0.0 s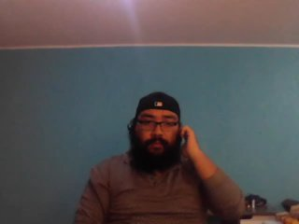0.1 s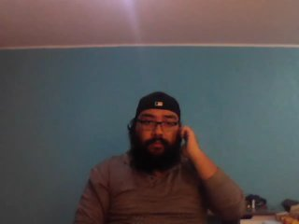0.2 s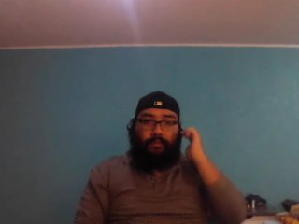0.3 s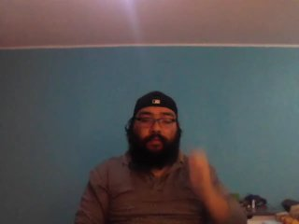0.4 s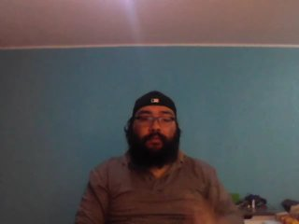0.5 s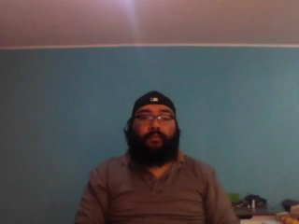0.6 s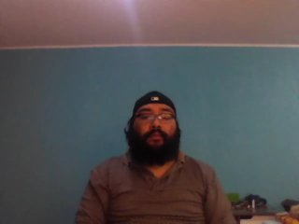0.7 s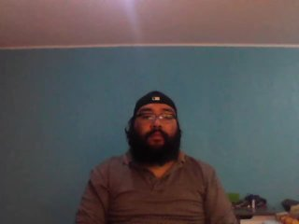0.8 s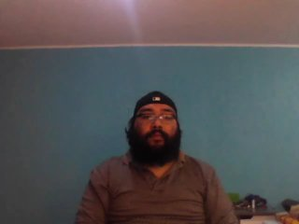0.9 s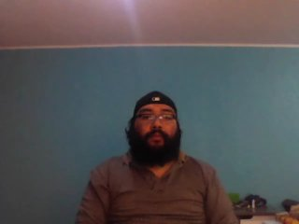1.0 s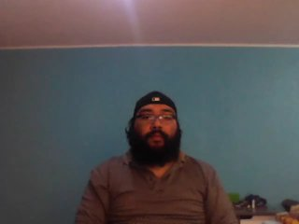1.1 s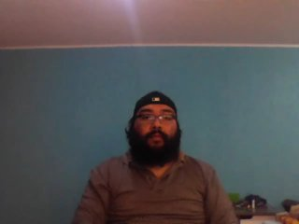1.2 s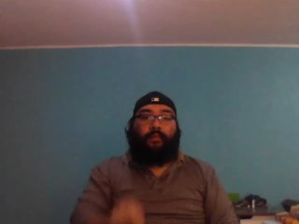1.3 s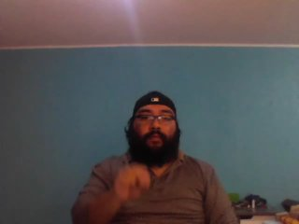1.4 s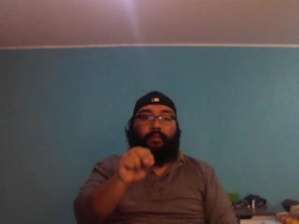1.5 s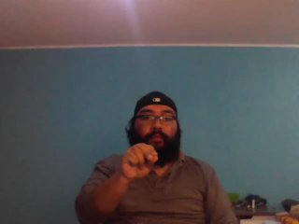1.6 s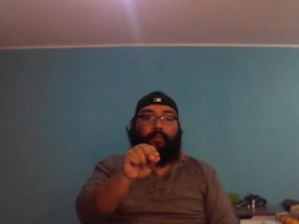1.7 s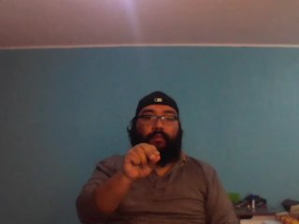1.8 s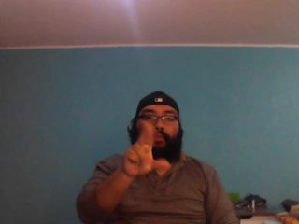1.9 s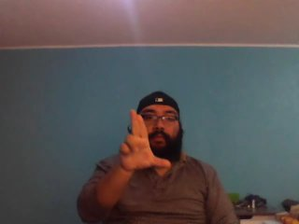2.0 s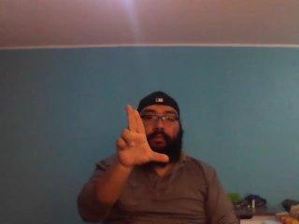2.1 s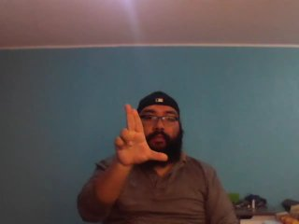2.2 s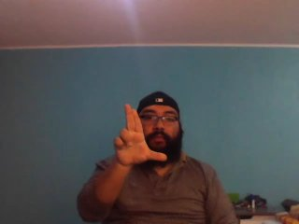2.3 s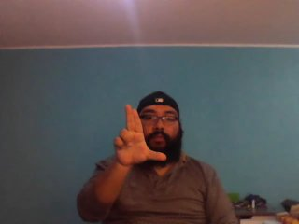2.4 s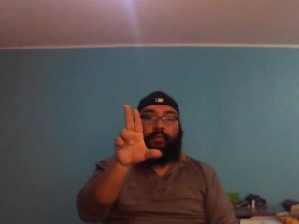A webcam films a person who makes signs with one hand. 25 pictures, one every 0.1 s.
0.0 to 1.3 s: Non-gesture.
1.4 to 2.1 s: Zoom in.
